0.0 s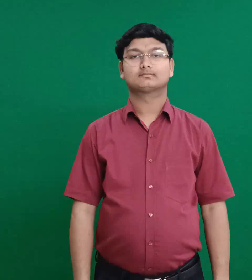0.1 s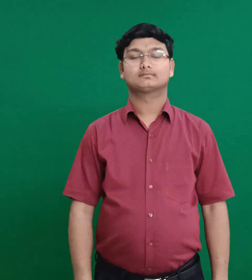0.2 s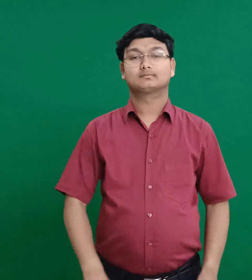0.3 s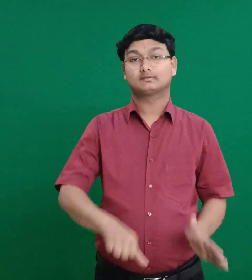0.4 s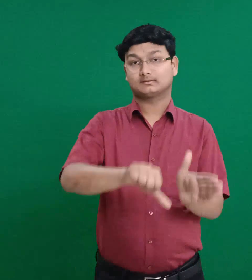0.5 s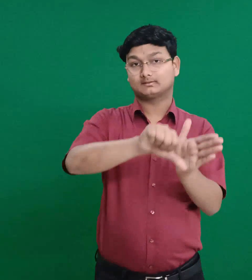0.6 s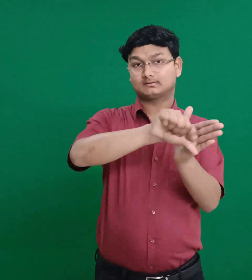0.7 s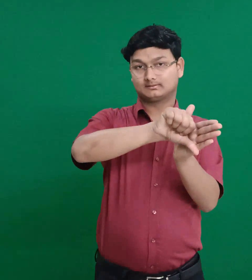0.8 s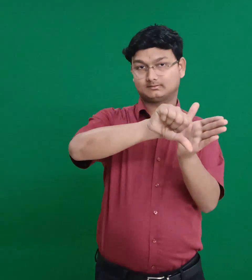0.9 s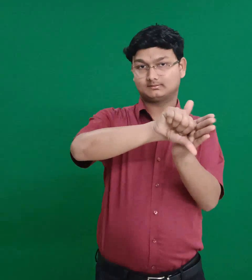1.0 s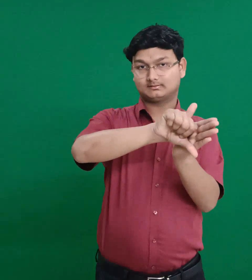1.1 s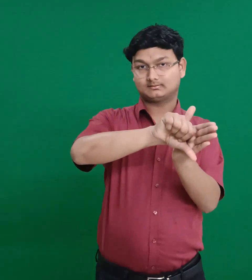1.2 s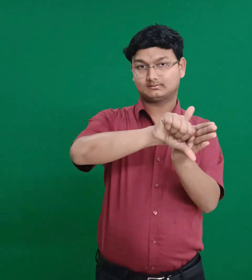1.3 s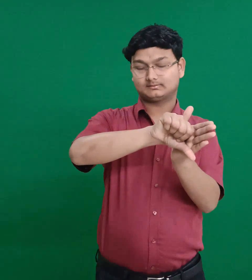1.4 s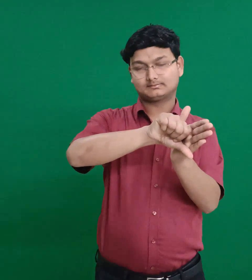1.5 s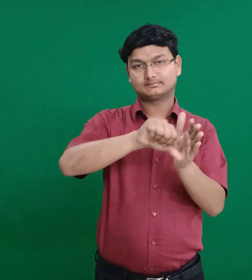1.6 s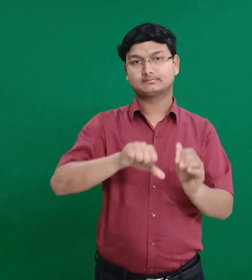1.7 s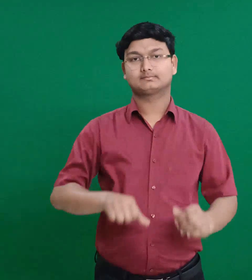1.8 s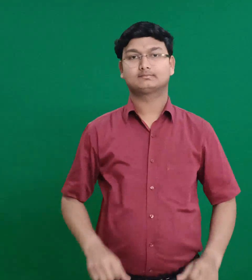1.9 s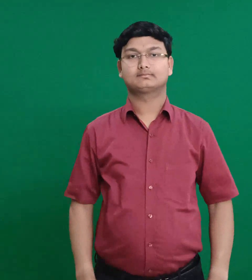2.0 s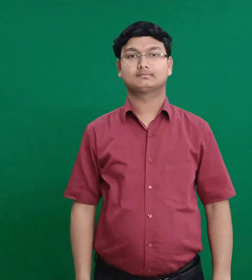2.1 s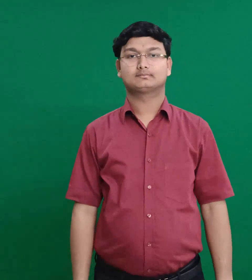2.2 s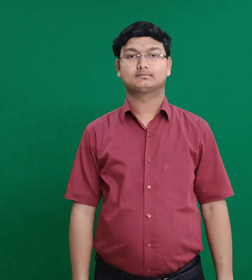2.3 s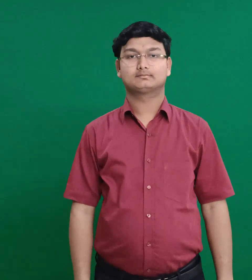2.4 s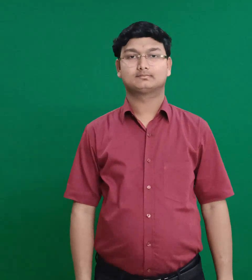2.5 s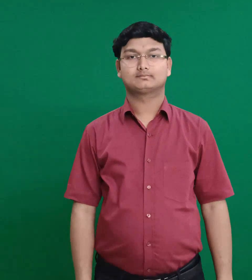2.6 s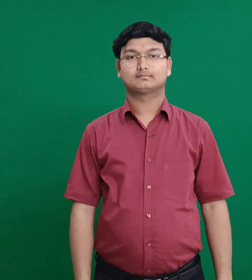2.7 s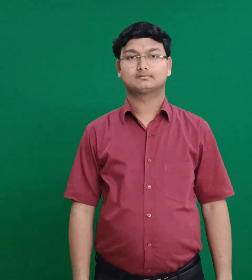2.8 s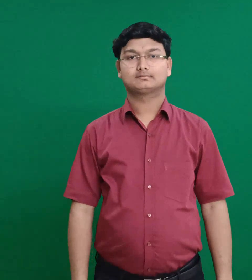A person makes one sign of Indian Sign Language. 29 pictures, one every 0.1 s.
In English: gath
